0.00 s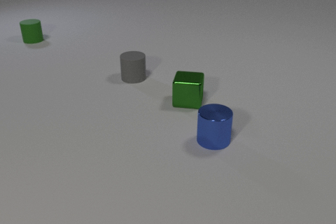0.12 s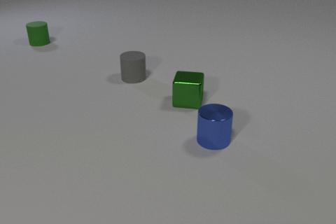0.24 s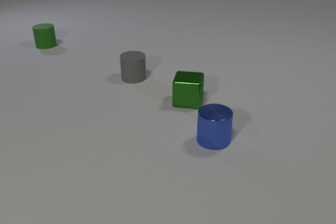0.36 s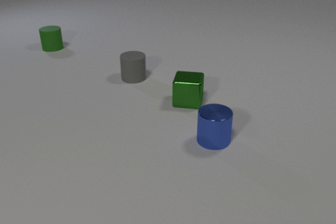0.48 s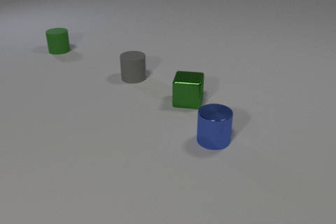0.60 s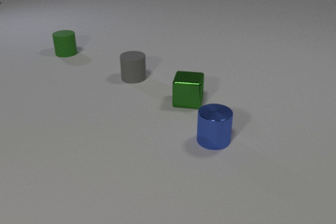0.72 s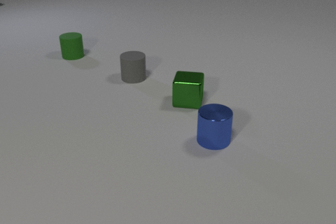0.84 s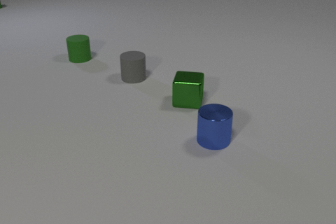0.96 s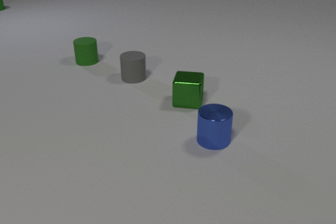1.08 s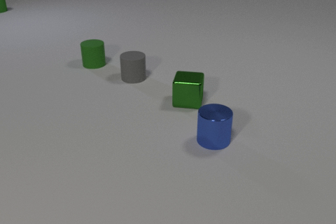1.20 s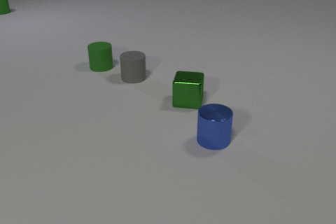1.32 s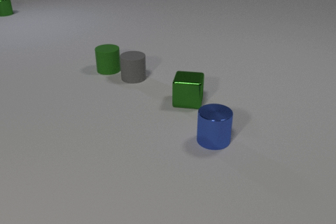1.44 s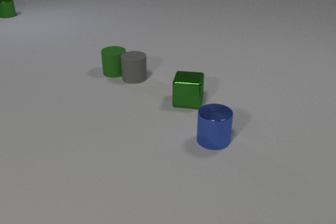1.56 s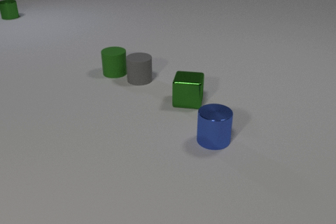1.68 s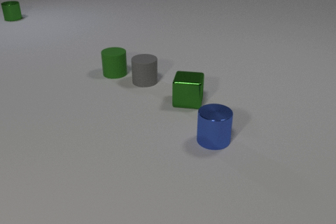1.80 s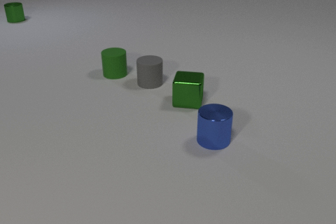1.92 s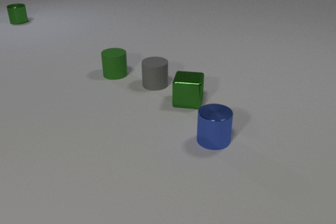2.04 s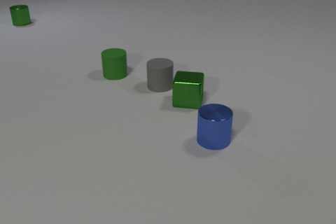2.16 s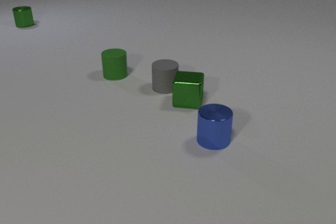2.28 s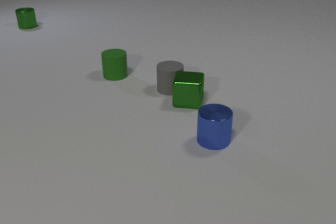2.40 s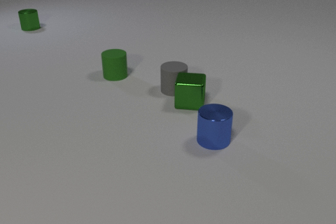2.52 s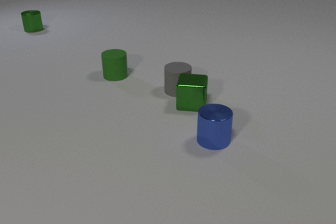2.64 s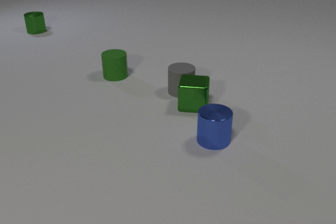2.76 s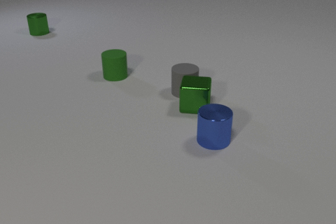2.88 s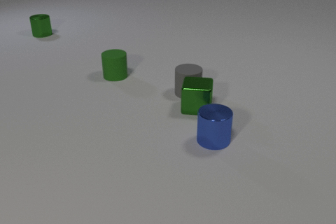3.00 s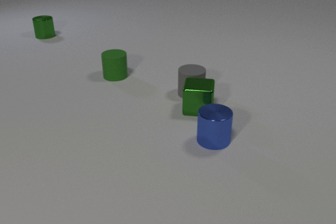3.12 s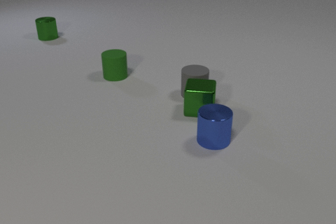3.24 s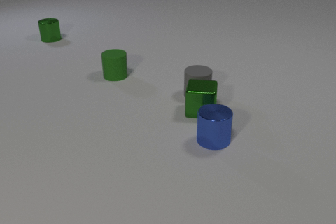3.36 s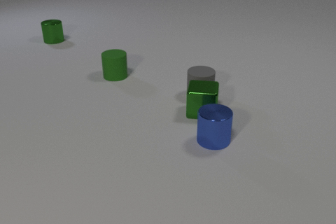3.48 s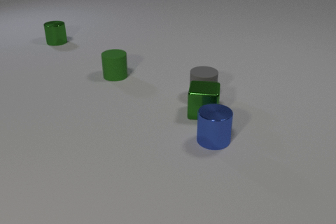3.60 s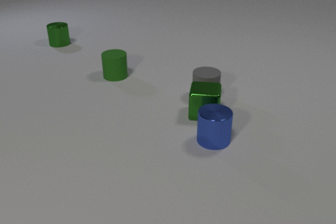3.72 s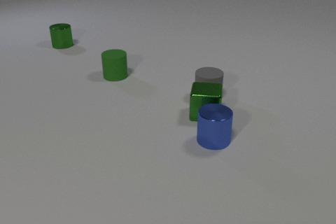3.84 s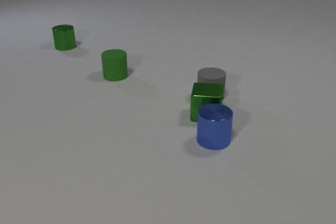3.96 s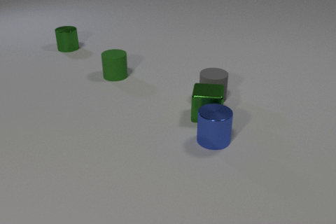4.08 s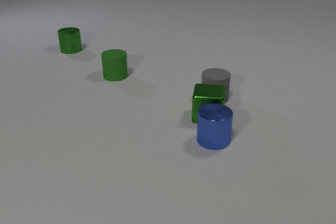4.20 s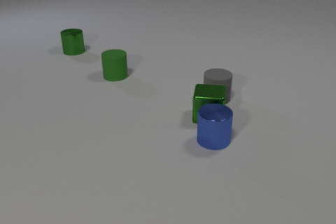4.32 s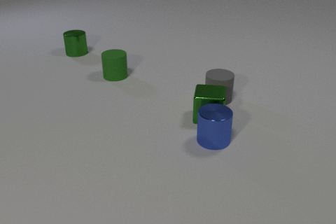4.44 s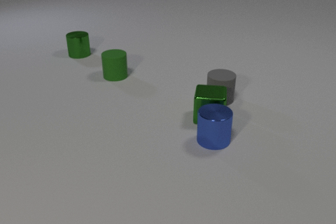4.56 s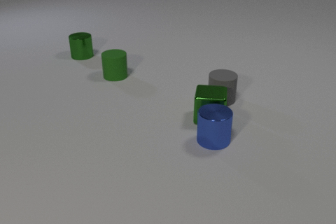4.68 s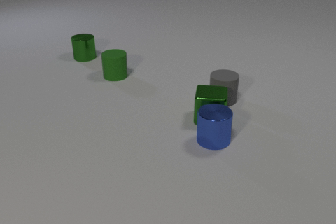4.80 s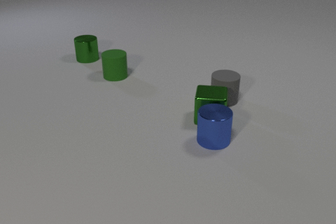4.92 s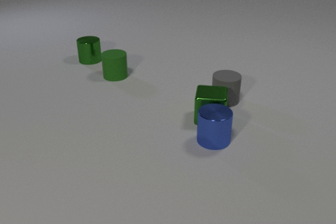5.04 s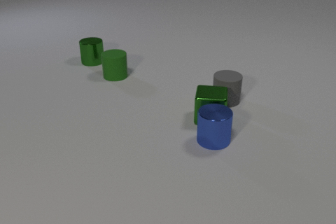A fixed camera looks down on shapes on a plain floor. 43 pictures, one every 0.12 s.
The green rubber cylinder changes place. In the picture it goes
toward the camera.
The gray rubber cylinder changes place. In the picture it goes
to the right.
0.00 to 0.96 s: The green rubber cylinder slides toward the camera and to the right. The green metal cylinder comes in at the left edge, slides toward the camera.
0.96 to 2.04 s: The green rubber cylinder slides toward the camera and to the right. The gray rubber cylinder slides to the right and toward the camera. The green metal cylinder slides toward the camera. The green rubber cylinder and the gray rubber cylinder collide.
2.04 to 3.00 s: The gray rubber cylinder slides to the right and toward the camera. The green metal cube slides toward the camera and to the right. The green metal cylinder slides toward the camera and to the right. The gray rubber cylinder and the green metal cube collide.
3.00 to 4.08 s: The gray rubber cylinder slides to the right. The green metal cube slides toward the camera and to the right. The green metal cylinder slides toward the camera and to the right.
4.08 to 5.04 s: The gray rubber cylinder slides to the right. The green metal cylinder slides toward the camera and to the right.
What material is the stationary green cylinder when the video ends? rubber.
What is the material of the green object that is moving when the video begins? rubber.
What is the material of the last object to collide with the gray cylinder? metal.
